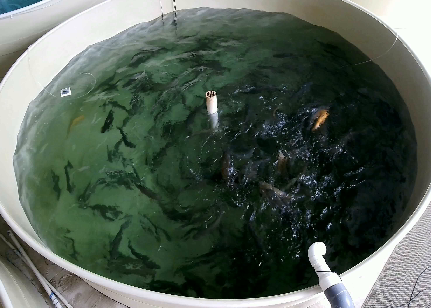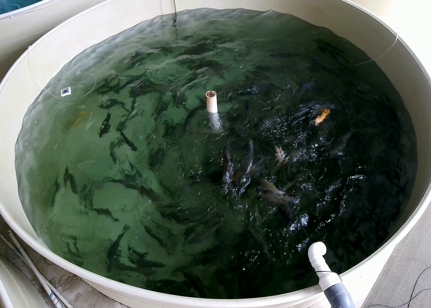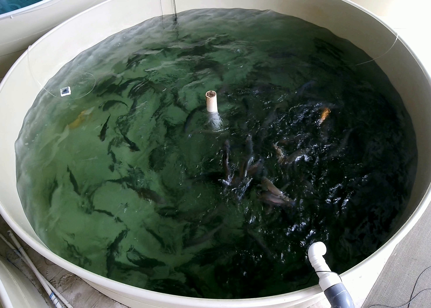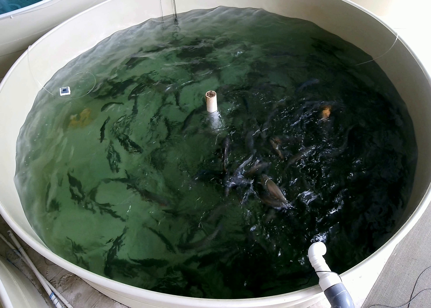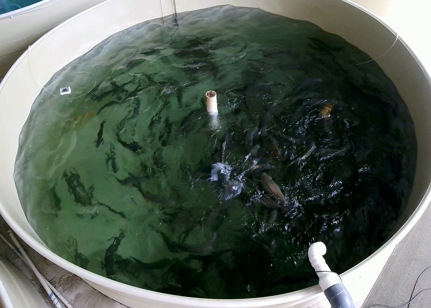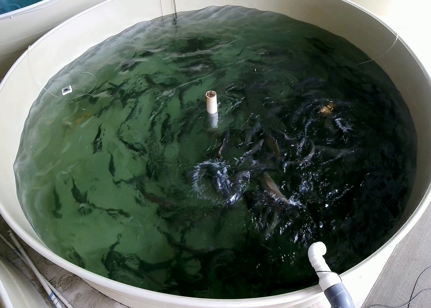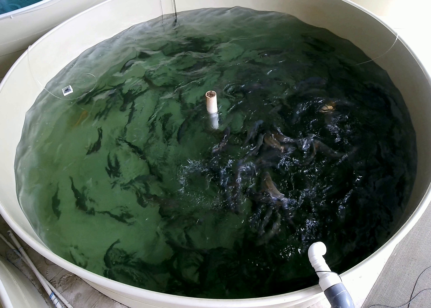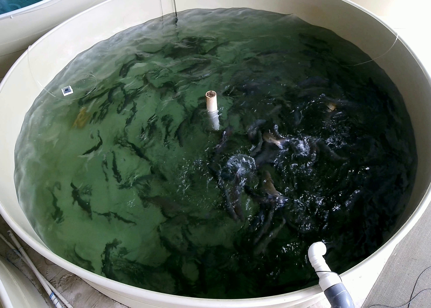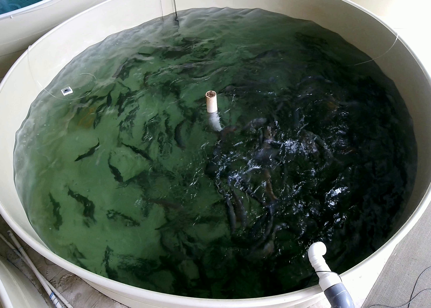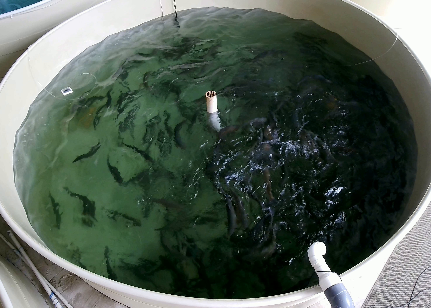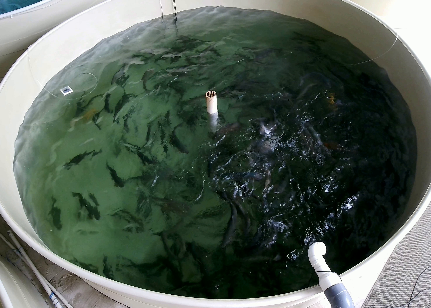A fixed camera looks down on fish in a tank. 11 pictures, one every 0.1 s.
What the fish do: Weak feeding.
